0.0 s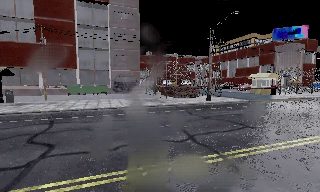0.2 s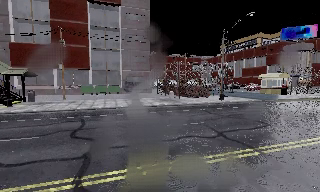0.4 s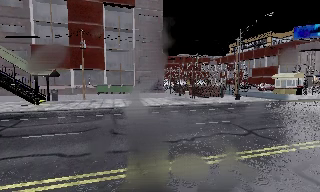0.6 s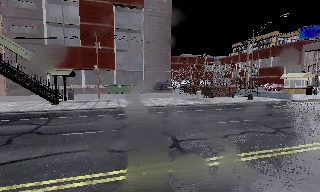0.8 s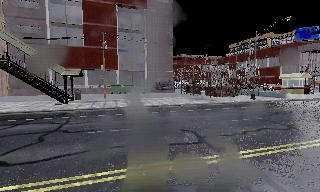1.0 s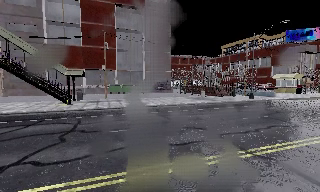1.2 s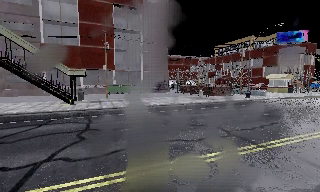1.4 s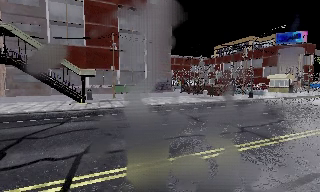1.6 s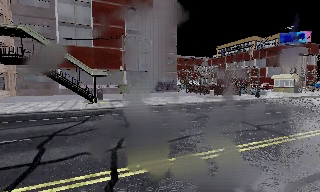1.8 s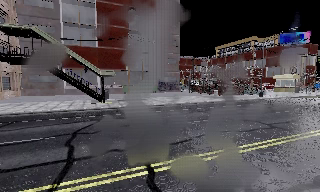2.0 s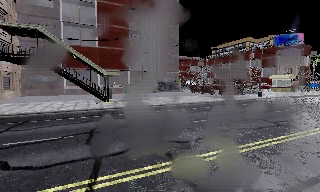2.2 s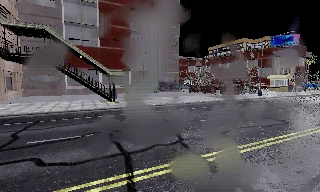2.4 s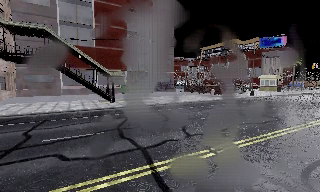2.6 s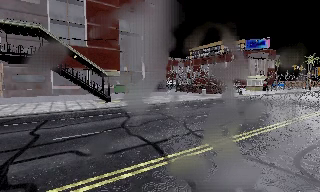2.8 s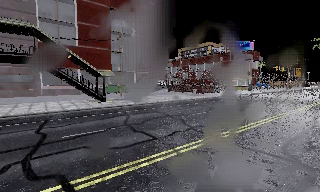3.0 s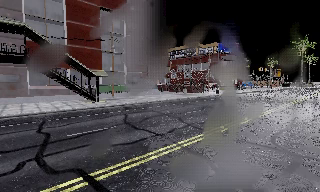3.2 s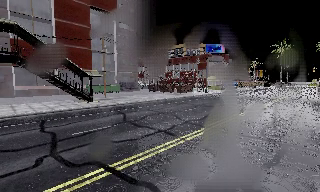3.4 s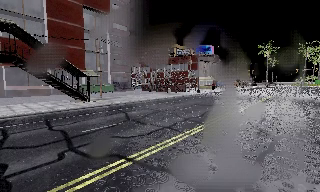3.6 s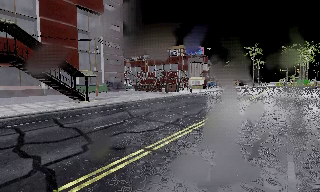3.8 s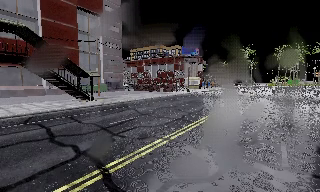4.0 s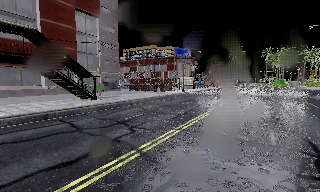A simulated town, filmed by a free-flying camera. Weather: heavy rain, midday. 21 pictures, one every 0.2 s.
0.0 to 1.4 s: The camera travels to its left, about 8 m, so close, fixed things drift to the right.
1.4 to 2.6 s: The camera travels to its left and backward, about 5 m, so close, fixed things drift to the right.
2.6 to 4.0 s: The camera pans to its right, which is clockwise from overhead, by about 25 degrees. It travels to its left and backward, about 6 m. It gains speed.
The film runs backward here.
